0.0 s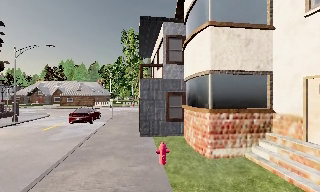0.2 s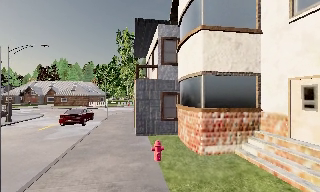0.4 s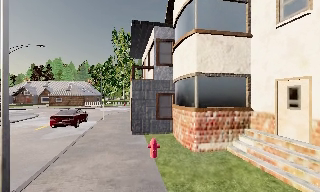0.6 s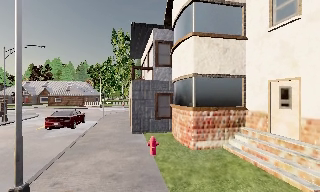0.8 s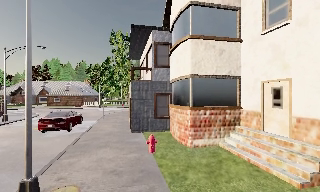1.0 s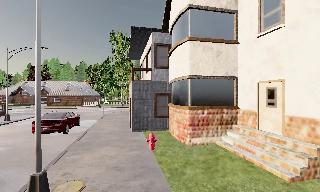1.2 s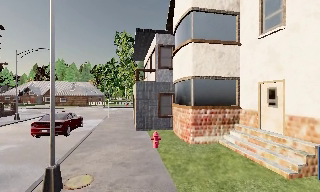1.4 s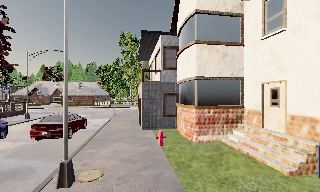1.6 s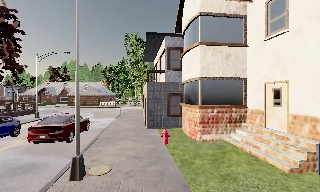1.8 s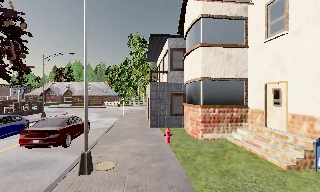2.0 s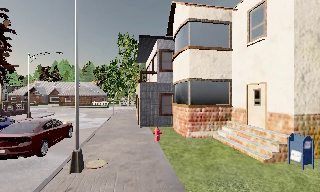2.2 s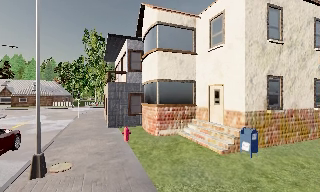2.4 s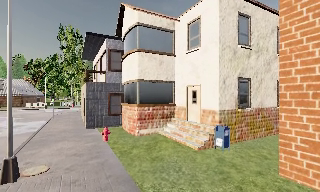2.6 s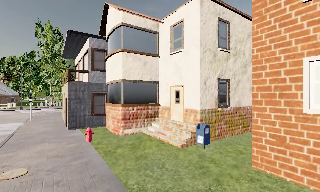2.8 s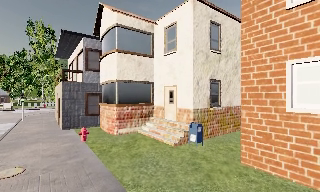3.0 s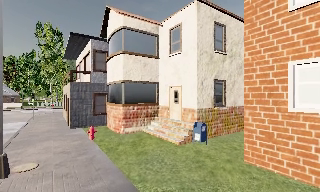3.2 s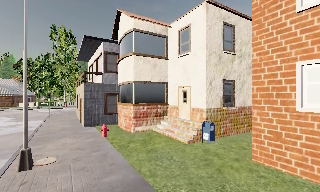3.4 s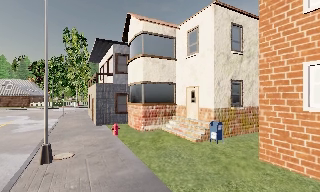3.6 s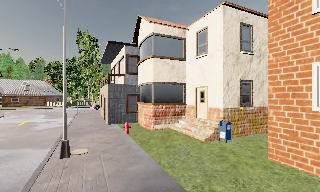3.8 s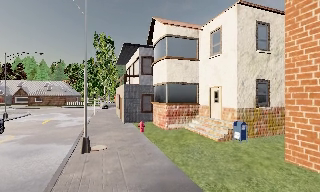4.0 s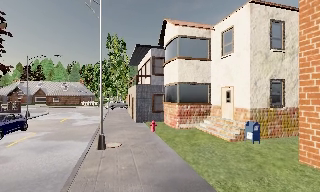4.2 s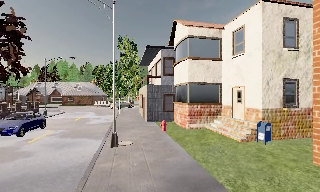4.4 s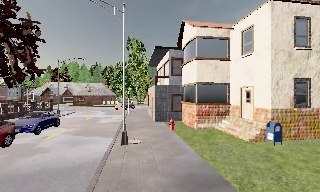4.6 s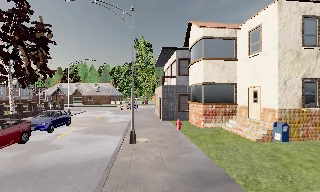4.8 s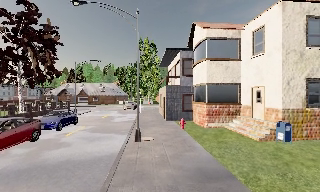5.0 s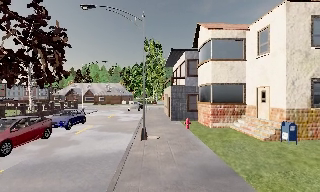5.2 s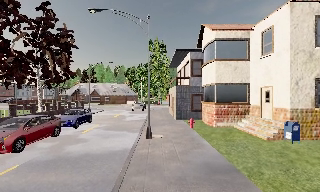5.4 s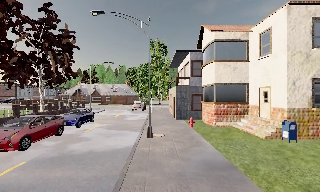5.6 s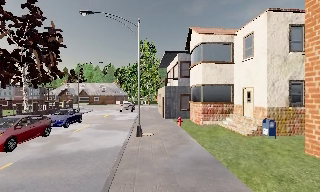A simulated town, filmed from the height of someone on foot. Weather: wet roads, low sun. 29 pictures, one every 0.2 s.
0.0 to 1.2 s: The camera travels backward, about 2 m, so what stands in front gets smaller.
1.2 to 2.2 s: The camera pans to its right, which is clockwise from overhead, by about 10 degrees. It travels backward, about 1.5 m, so what stands in front gets smaller.
2.2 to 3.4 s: The camera travels backward, about 1.5 m, so what stands in front gets smaller.
3.4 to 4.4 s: The camera swings to its left by about 20 degrees, and the scene slides to the right. It travels backward, about 1 m, so what stands in front gets smaller.
4.4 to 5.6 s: The camera travels backward, about 1.5 m, so what stands in front gets smaller.
The film runs backward here.
